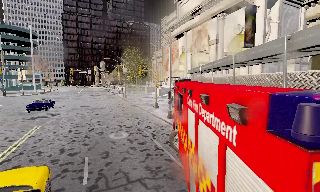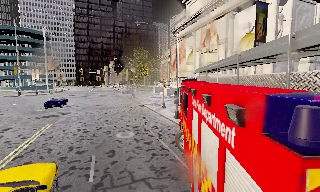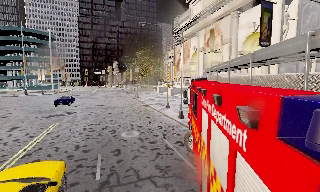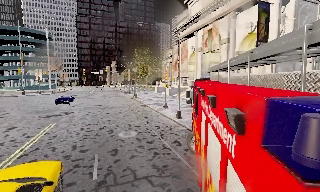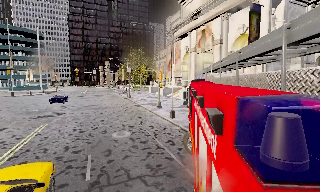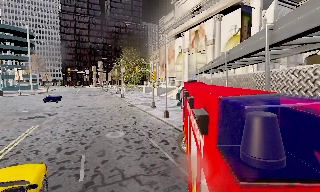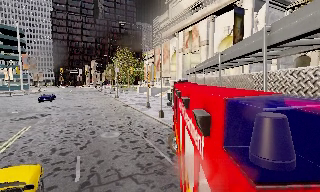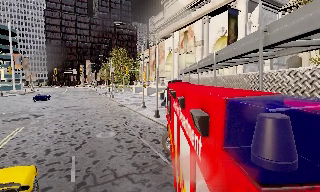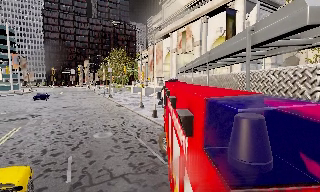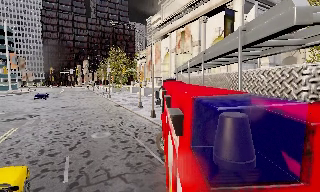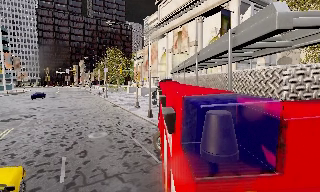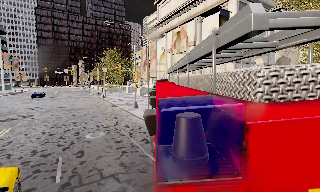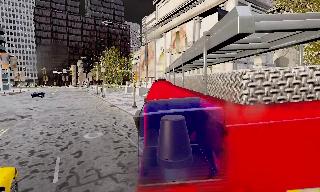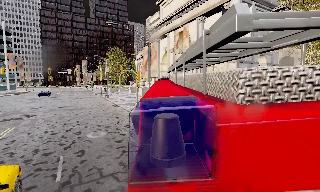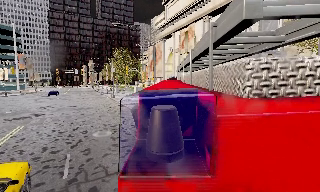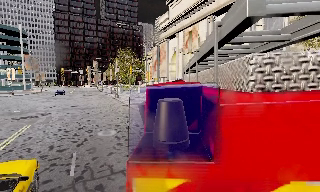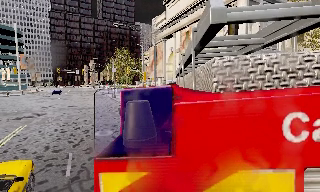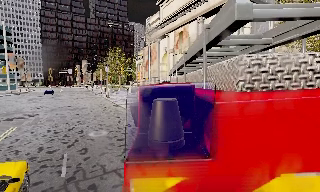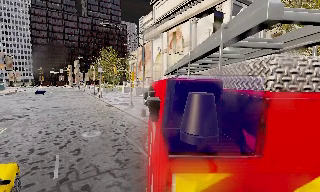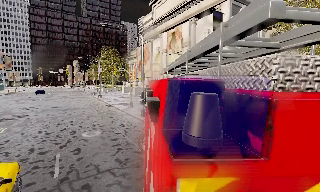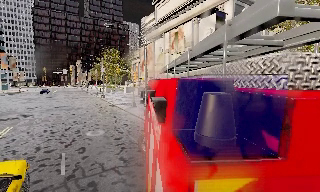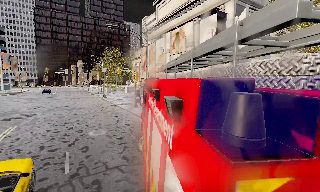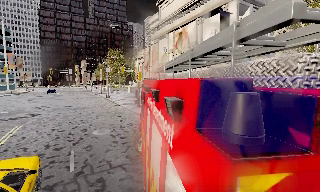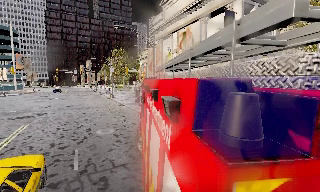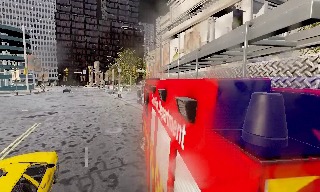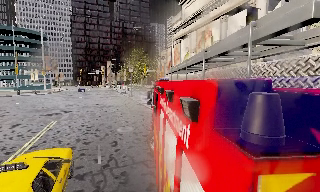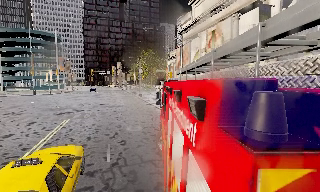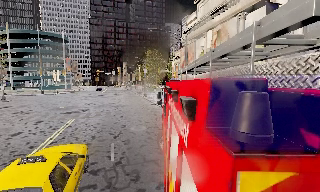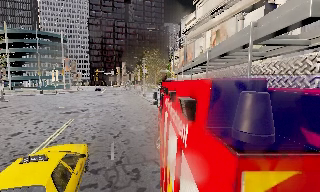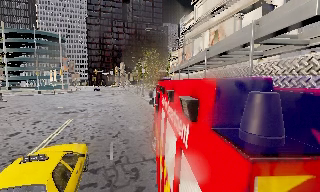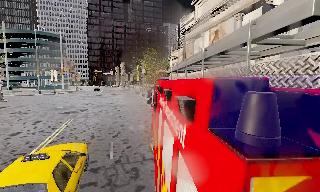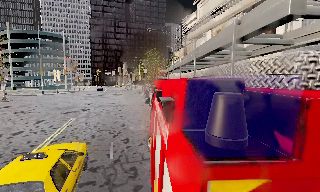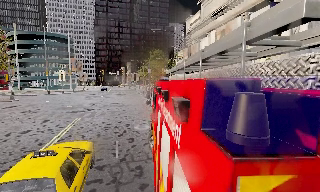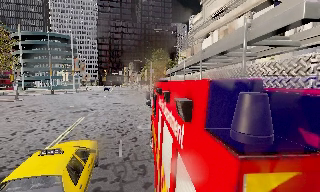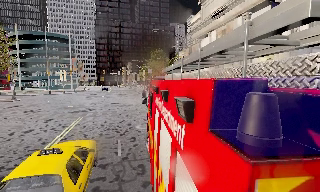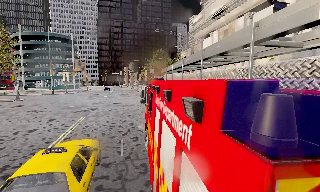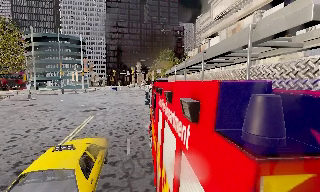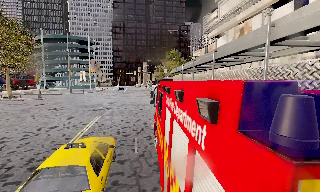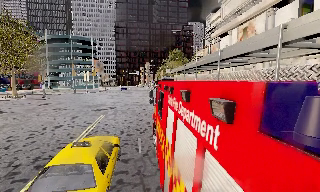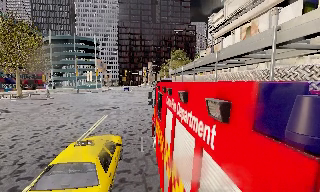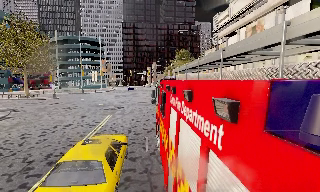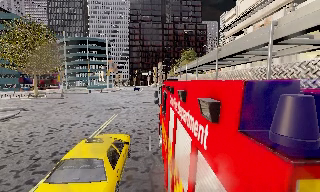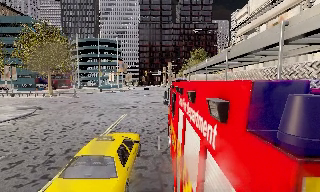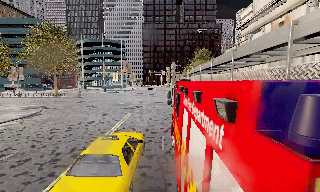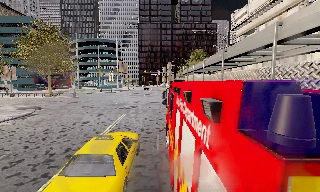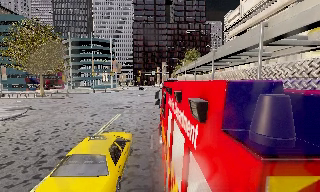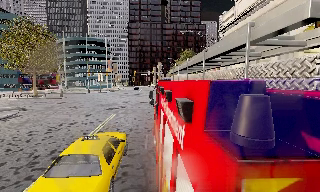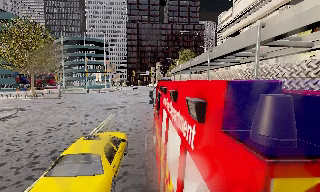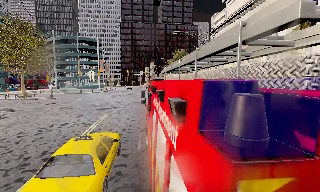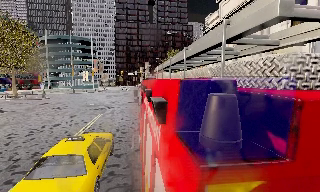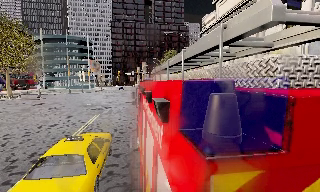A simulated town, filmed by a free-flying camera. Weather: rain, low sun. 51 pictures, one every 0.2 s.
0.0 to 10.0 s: The camera swings to its left by about 15 degrees, and the scene slides to the right. It travels backward, about 2.5 m, so what stands in front gets smaller.
The film runs backward here.
